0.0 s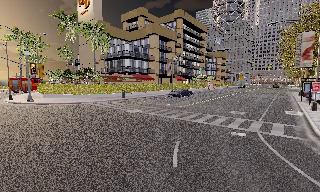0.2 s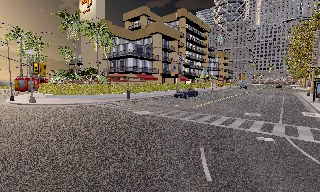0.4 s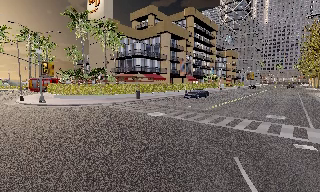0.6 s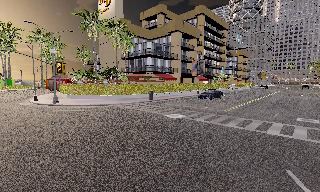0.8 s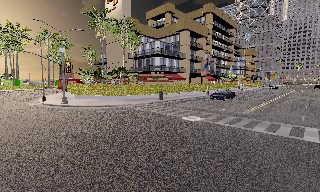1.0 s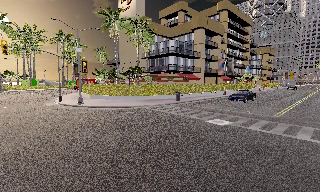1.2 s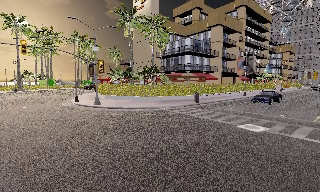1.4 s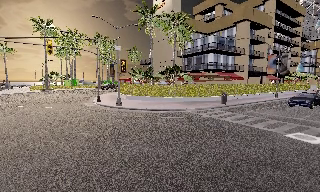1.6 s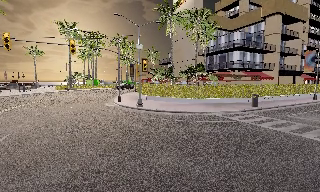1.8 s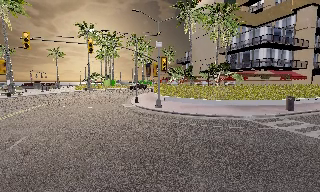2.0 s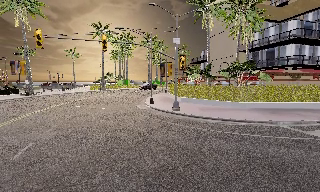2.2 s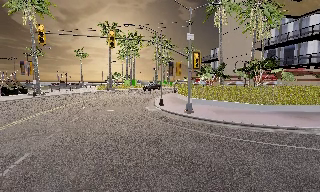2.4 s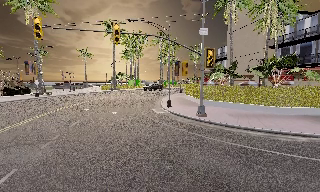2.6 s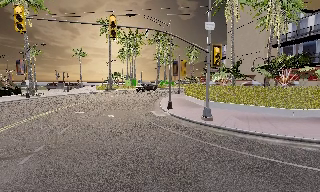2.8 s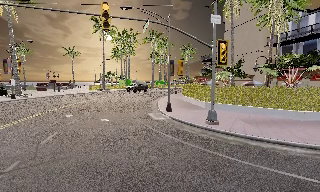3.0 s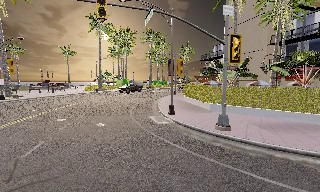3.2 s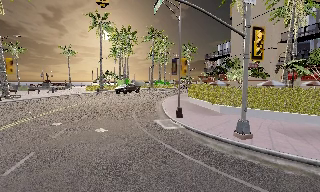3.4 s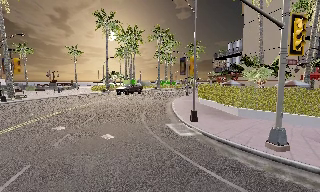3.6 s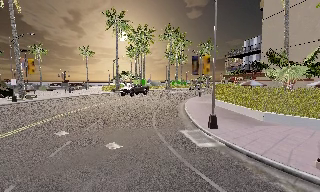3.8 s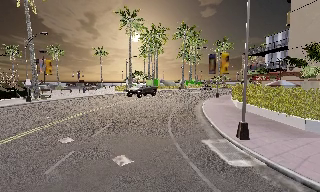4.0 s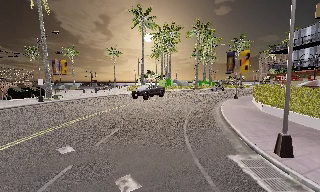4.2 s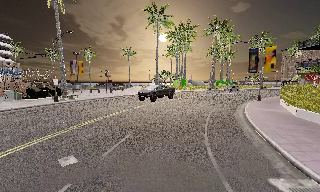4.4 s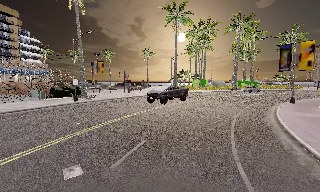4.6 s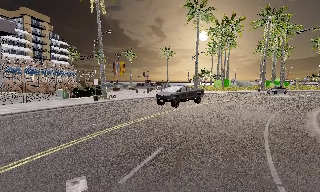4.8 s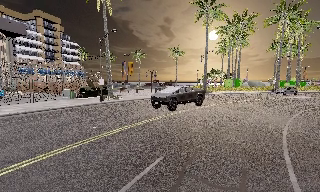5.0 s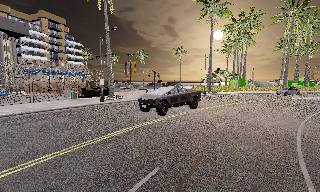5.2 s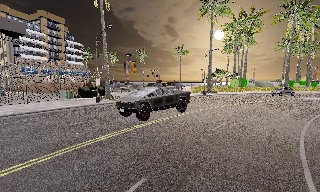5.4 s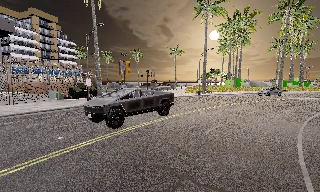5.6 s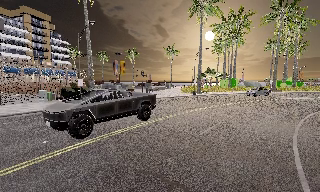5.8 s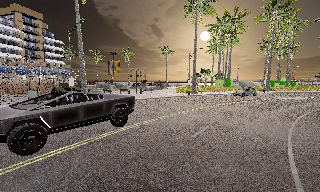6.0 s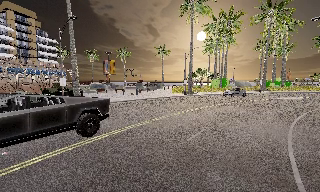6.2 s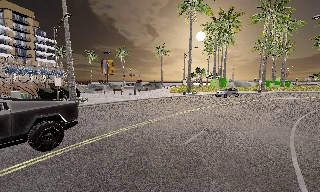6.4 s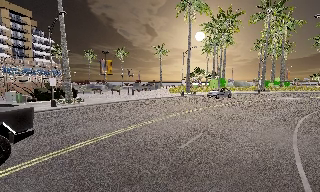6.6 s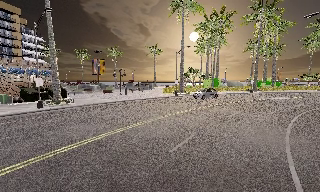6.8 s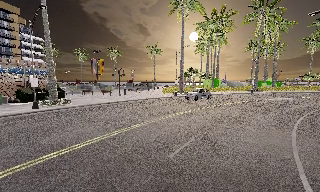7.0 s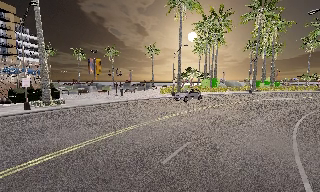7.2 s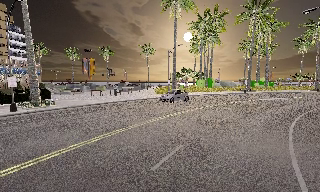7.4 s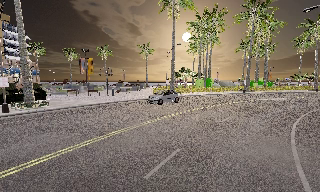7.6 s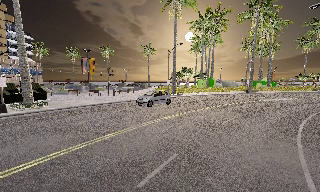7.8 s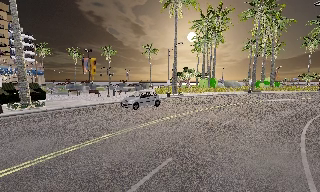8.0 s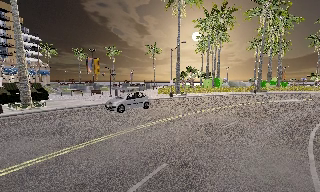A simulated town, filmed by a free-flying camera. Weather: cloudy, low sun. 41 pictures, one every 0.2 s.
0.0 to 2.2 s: The camera swings to its left by about 35 degrees, and the scene slides to the right. It travels forward and to its left, about 12 m.
2.2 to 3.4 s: The camera travels forward, about 7 m, so what stands in front looms larger.
3.4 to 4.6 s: The camera pans to its left, which is counterclockwise from overhead, by about 30 degrees. It travels forward, about 7 m.
4.6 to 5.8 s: The camera travels forward and to its right, about 3.5 m, so what stands in front looms larger. It loses speed.
5.8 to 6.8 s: The camera travels forward, about 2 m, so what stands in front looms larger.
6.8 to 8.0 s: The camera travels forward and to its right, about 2.5 m, so what stands in front looms larger.
The film runs forward here.
